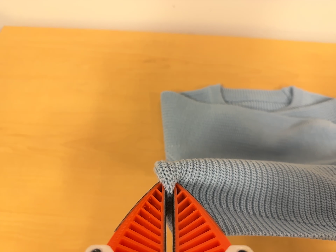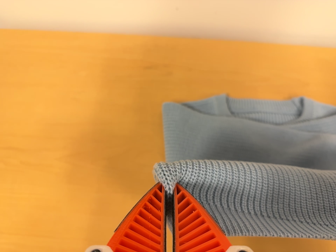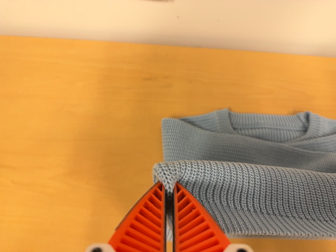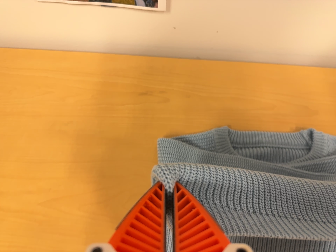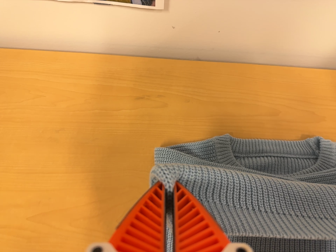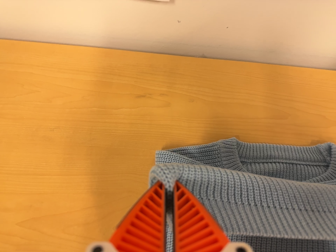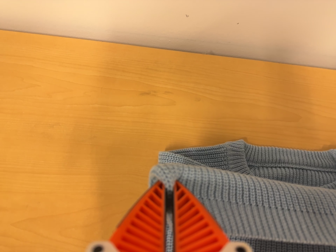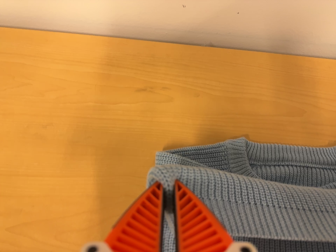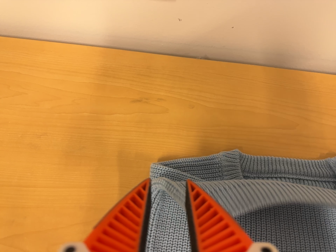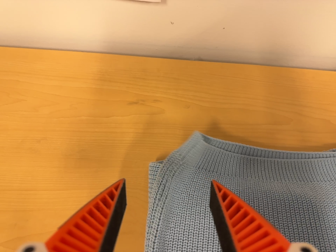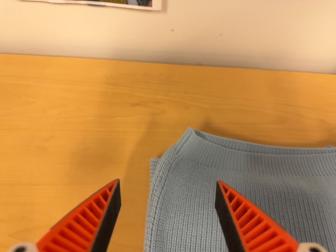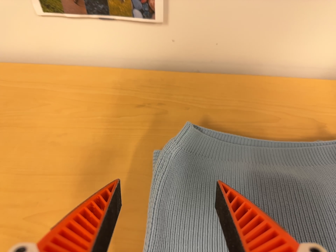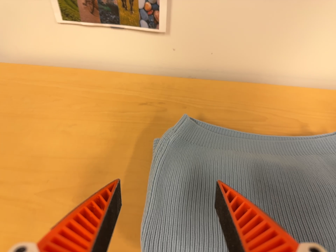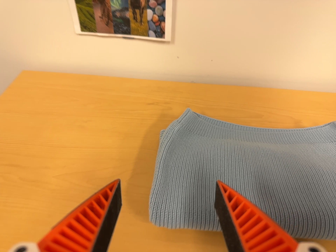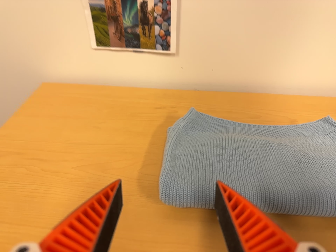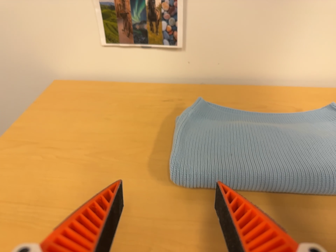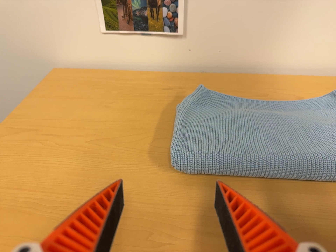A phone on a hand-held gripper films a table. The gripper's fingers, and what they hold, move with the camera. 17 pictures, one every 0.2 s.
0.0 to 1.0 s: The camera travels toward the top of its view and forward, about 18 cm, so close, fixed things drift downward.
1.0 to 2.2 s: The camera travels toward the bottom of its view, about 7 cm. Its aim tips toward the top of its view by about 10 degrees.
2.2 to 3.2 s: The camera travels toward the bottom of its view and backward, about 28 cm. Its aim tips toward the top of its view by about 15 degrees.
The film runs forward here.
